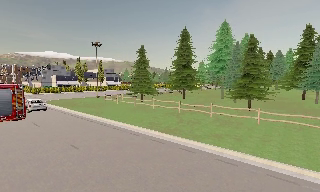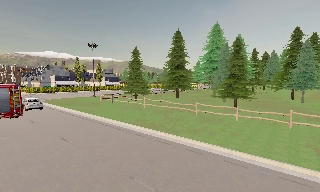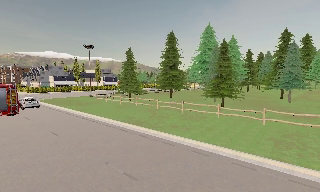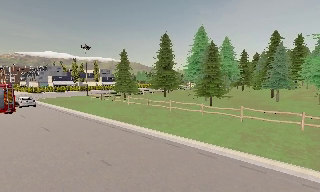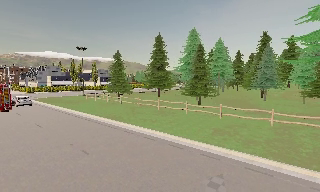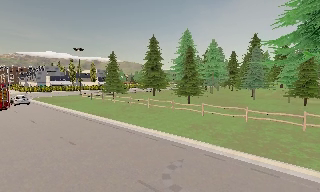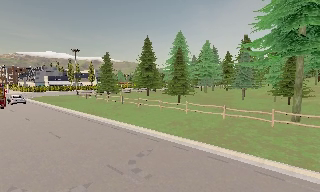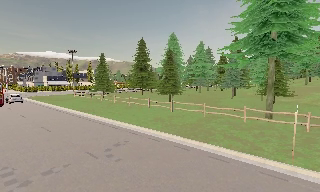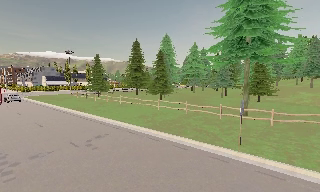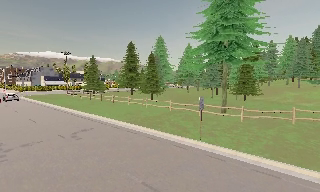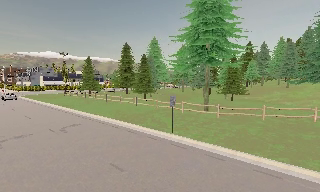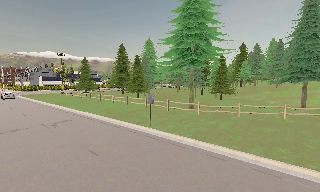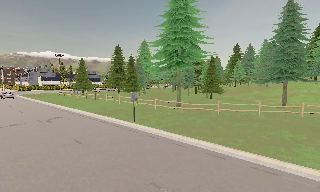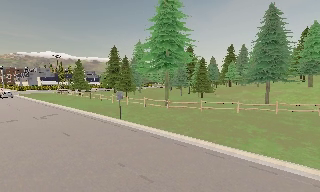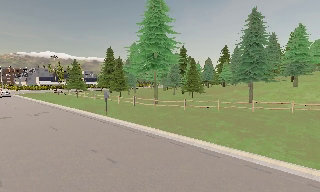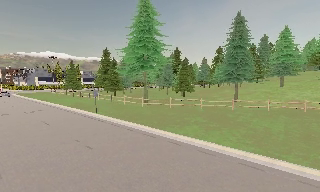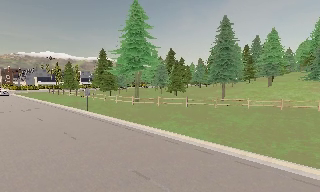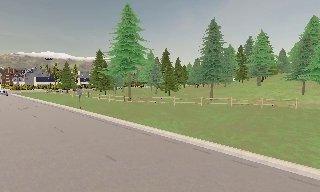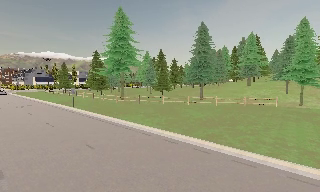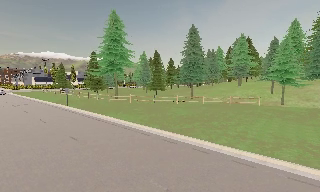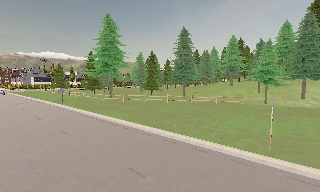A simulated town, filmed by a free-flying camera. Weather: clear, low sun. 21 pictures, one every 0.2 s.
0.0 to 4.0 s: The camera travels to its right and backward, about 40 m, so close, fixed things drift to the left.
The film runs backward here.
